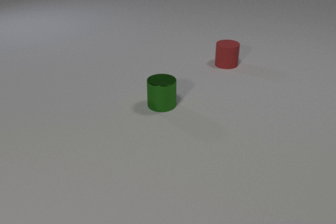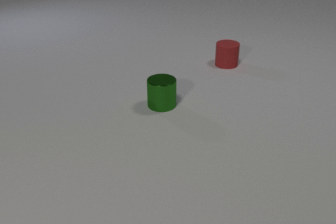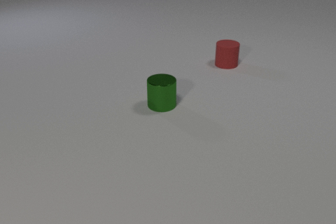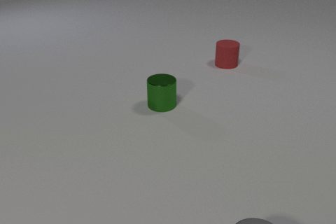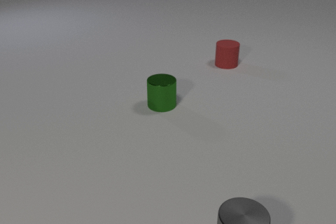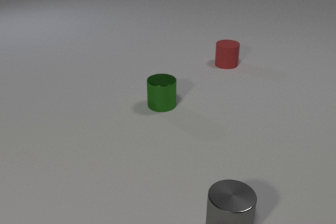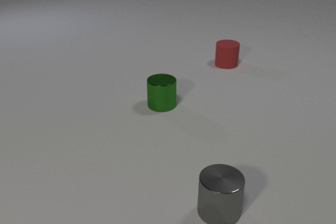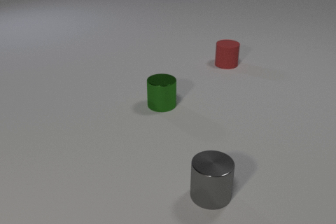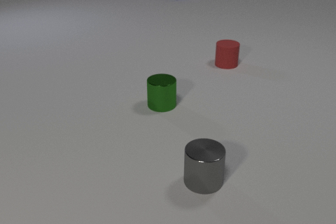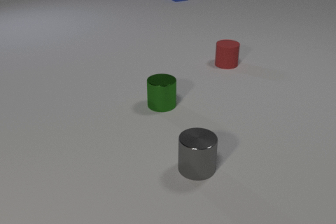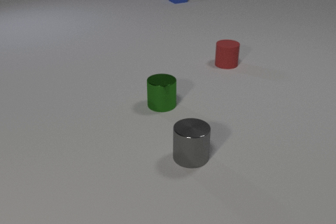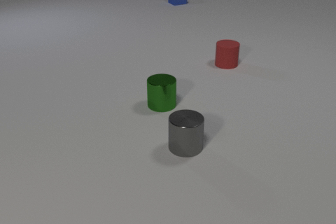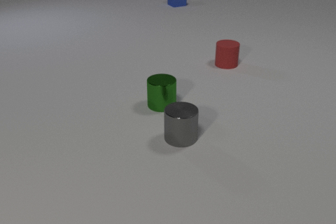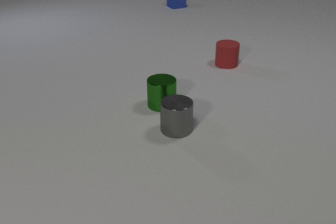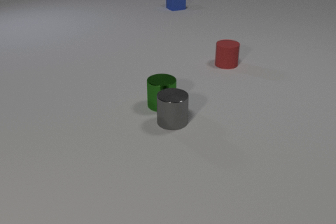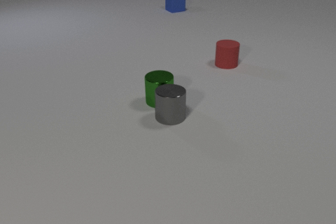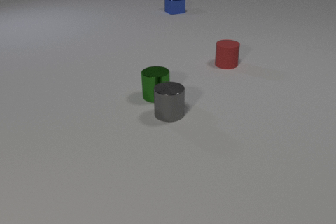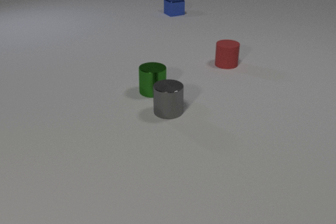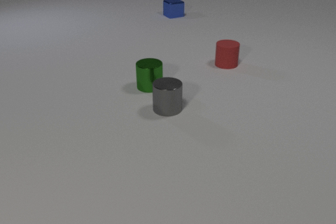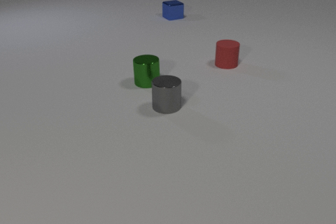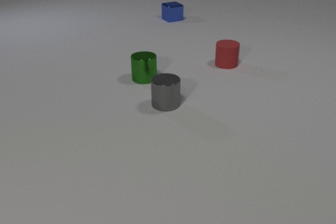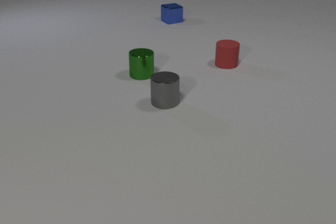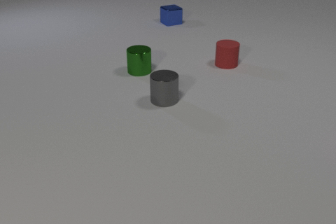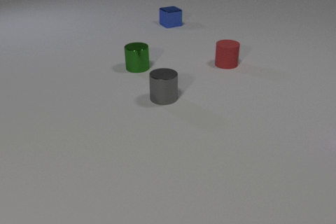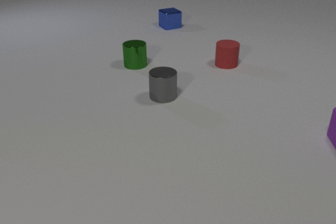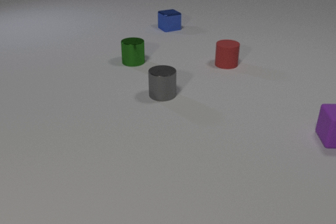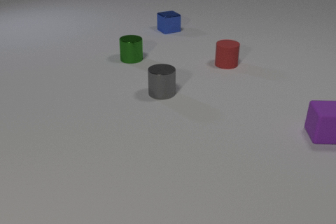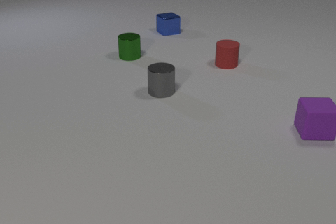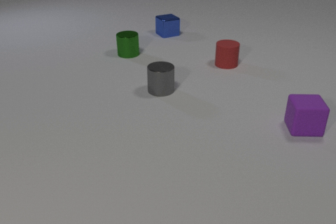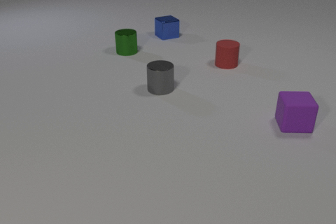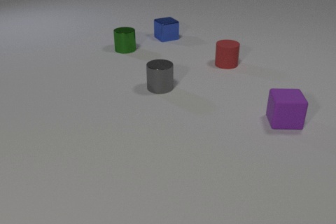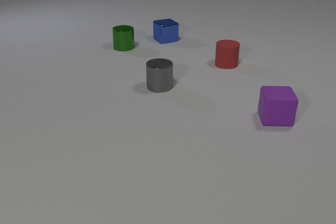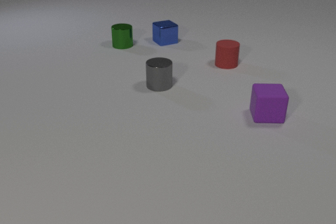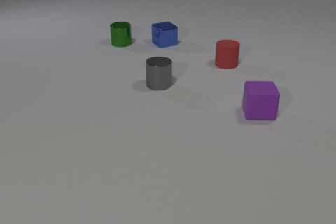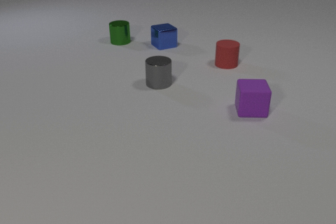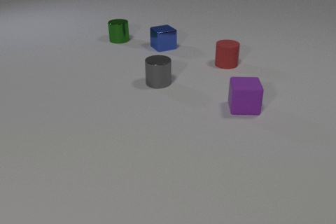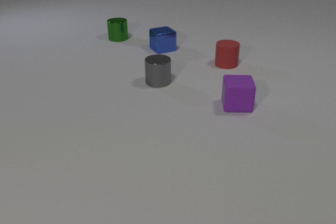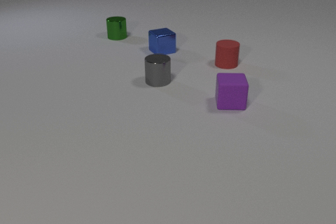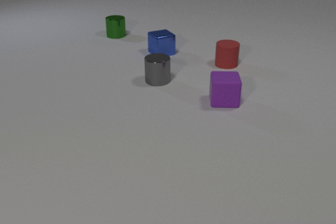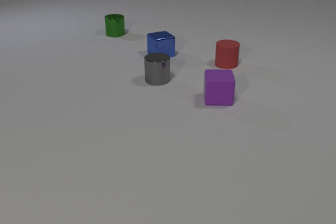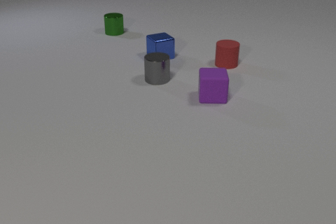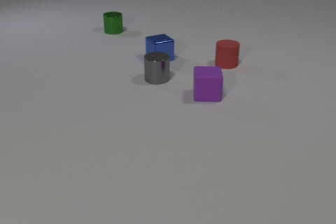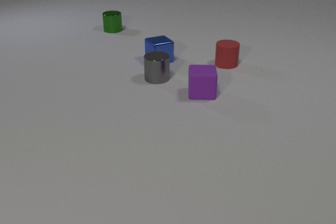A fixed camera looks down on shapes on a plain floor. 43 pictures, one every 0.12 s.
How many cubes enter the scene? 2.
How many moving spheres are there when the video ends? 0.
How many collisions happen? 1.
0.00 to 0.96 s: The gray metal cylinder comes in at the bottom edge, slides away from the camera and to the left. The blue metal cube comes in at the top edge, slides toward the camera.
0.96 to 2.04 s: The gray metal cylinder slides away from the camera. The green metal cylinder slides away from the camera. The blue metal cube slides toward the camera. The gray metal cylinder and the green metal cylinder collide.
2.04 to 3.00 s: The gray metal cylinder slides away from the camera. The green metal cylinder slides away from the camera. The blue metal cube slides toward the camera. The purple rubber cube comes in at the right edge, slides to the left.
3.00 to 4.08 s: The gray metal cylinder slides away from the camera. The green metal cylinder slides away from the camera. The blue metal cube slides toward the camera. The purple rubber cube slides to the left.
4.08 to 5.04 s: The gray metal cylinder slides away from the camera. The green metal cylinder slides away from the camera. The blue metal cube slides toward the camera. The purple rubber cube slides to the left and away from the camera.
